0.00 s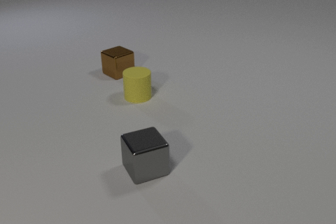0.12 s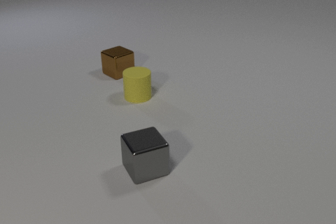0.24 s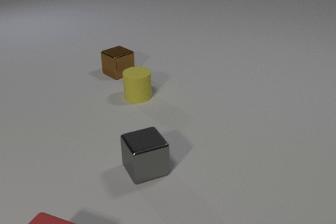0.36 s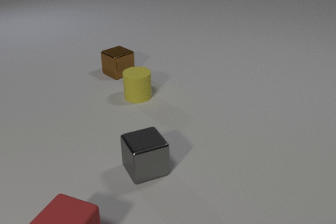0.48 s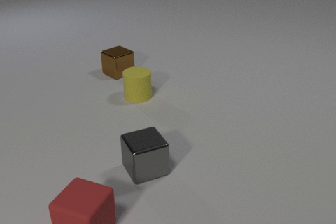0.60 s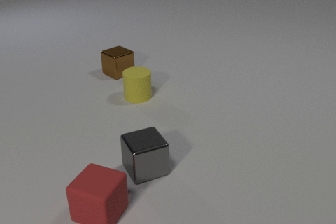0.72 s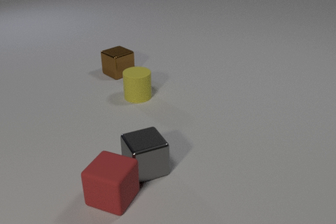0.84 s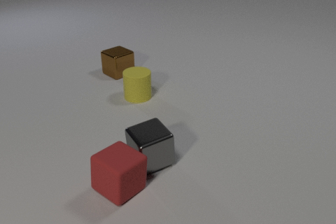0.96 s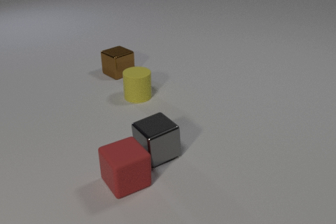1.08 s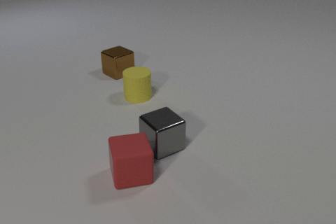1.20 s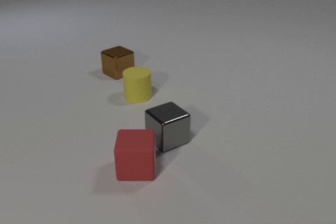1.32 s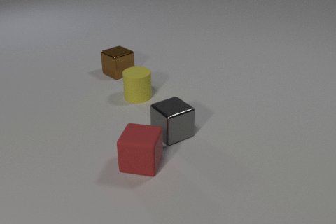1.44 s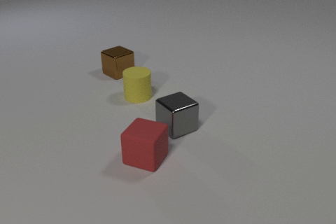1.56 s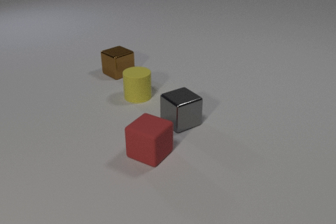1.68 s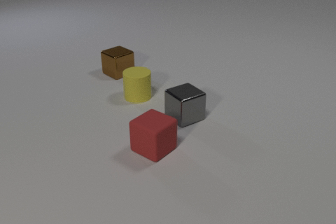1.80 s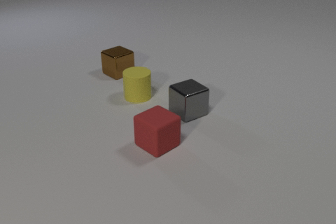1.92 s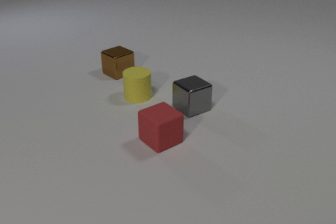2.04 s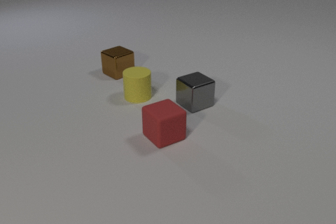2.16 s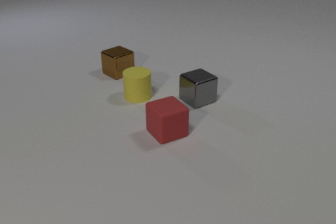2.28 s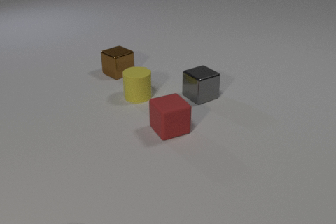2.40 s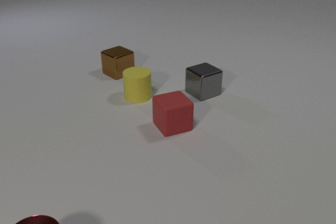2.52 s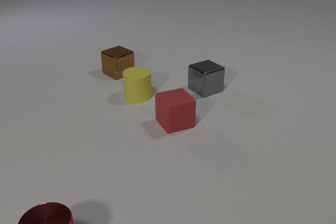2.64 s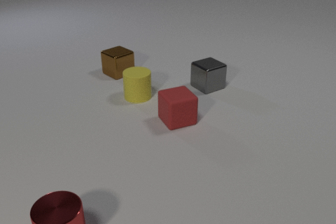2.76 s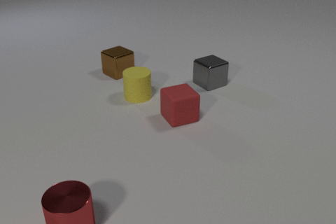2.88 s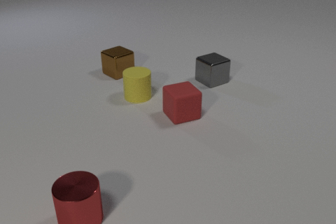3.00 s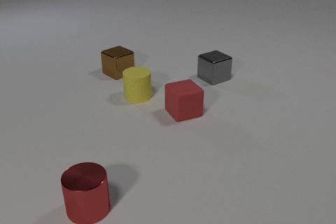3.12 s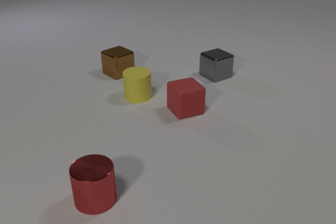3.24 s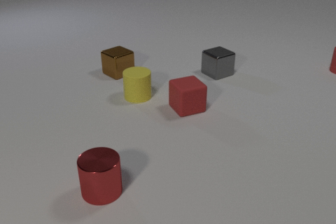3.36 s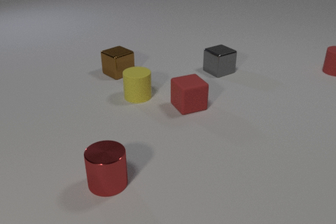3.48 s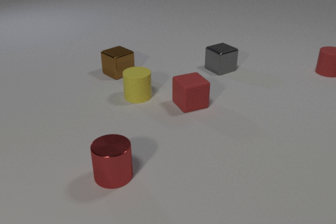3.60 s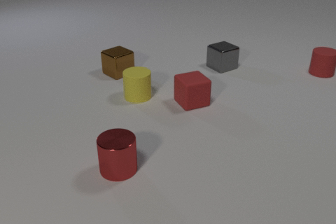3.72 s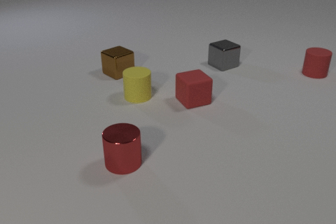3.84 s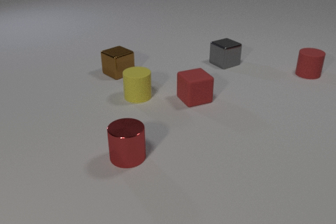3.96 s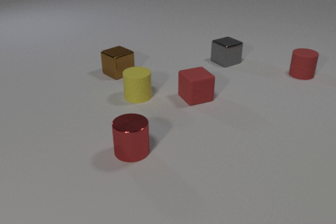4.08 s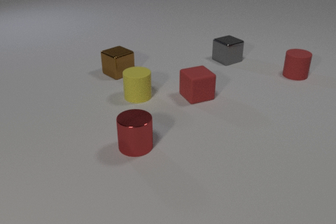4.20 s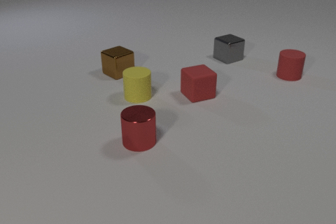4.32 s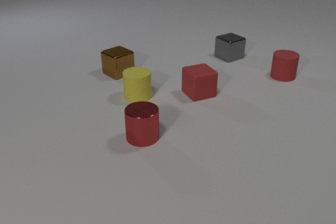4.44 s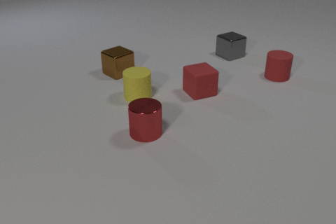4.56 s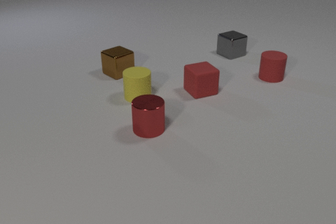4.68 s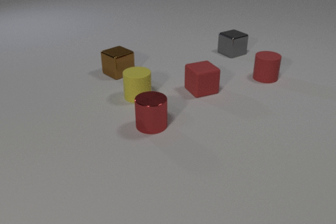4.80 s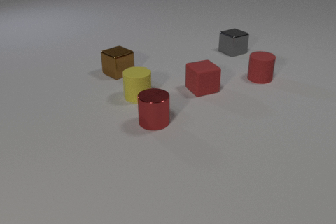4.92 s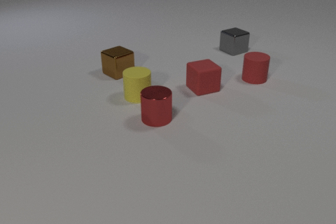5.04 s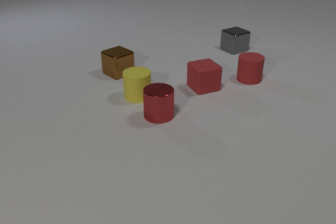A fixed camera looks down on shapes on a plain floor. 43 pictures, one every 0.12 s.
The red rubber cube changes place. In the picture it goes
away from the camera.
The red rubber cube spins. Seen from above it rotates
clockwise.
0.00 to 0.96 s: The red rubber cube comes in at the bottom edge, slides away from the camera and to the right, spins clockwise seen from above by about 30 degrees, its near face sliding to the left. The gray metal cube slides away from the camera and to the right. The red rubber cube and the gray metal cube collide.
0.96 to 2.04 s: The red rubber cube slides away from the camera and to the right, spins clockwise seen from above by about 90 degrees, its near face sliding to the left. The gray metal cube slides away from the camera.
2.04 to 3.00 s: The red rubber cube slides away from the camera and to the right. The gray metal cube slides away from the camera. The red metal cylinder comes in at the bottom edge, slides away from the camera and to the right.
3.00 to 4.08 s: The red rubber cube slides away from the camera. The gray metal cube slides away from the camera. The red rubber cylinder comes in at the right edge, slides to the left and toward the camera. The red metal cylinder slides away from the camera and to the right.
4.08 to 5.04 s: The red rubber cube slides away from the camera. The gray metal cube slides away from the camera. The red rubber cylinder slides to the left and toward the camera. The red metal cylinder slides away from the camera and to the right.
What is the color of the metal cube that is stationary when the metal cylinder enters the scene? brown.
What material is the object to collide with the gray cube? rubber.
How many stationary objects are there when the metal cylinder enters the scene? 2.
